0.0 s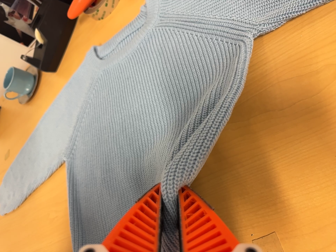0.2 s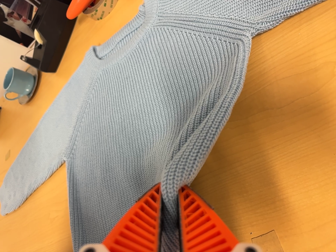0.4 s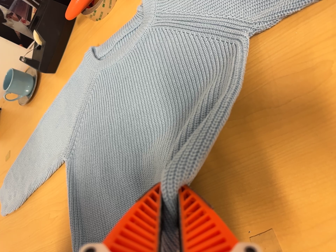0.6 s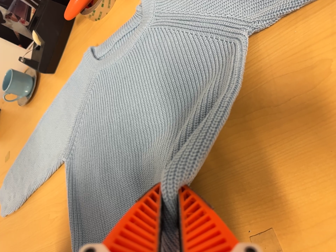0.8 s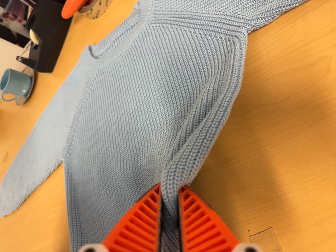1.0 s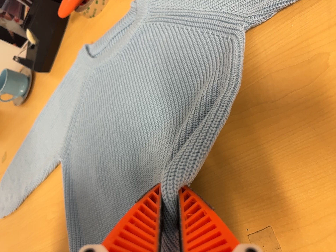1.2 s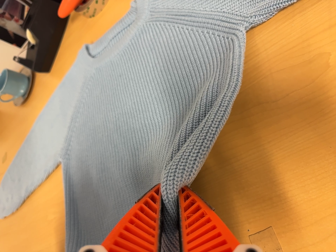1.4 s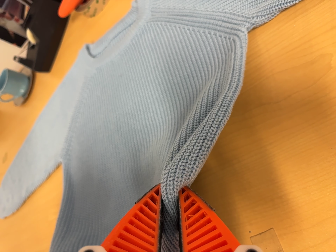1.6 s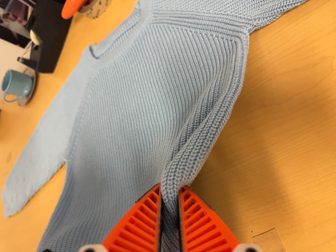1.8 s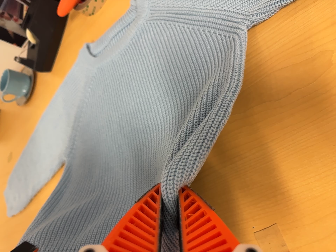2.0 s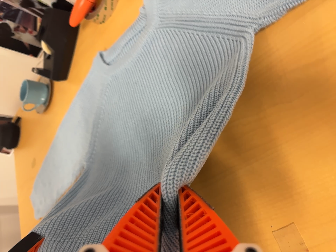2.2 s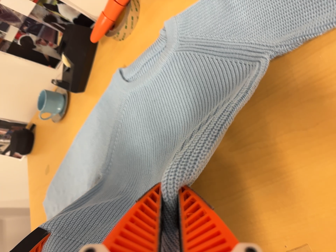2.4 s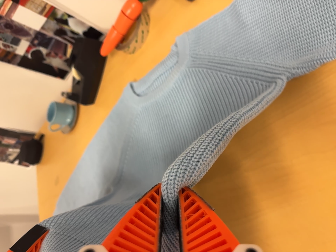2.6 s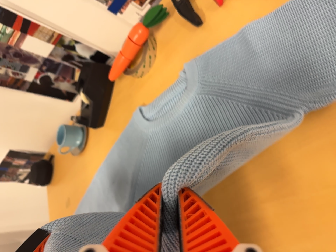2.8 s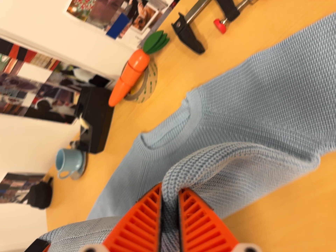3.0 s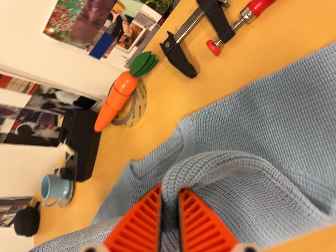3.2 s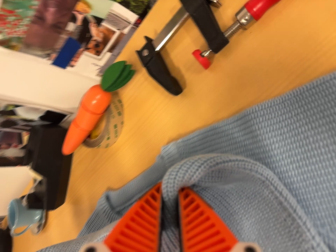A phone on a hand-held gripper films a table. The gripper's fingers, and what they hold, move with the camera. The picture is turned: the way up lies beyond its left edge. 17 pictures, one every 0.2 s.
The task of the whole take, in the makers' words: fold up.
0.0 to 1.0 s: The camera keeps its place and its aim.
1.0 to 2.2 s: The camera travels toward the top of its view, about 6 cm, so close, fixed things drift downward.
2.2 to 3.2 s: The camera travels toward the top of its view and forward, about 24 cm, so close, fixed things drift downward.
The film runs forward here.
